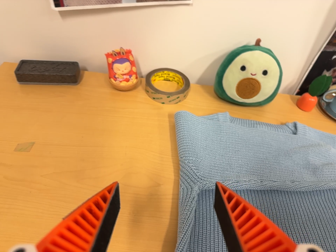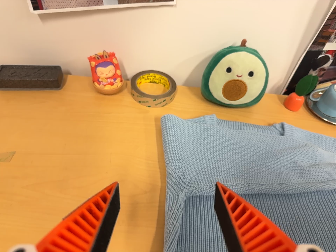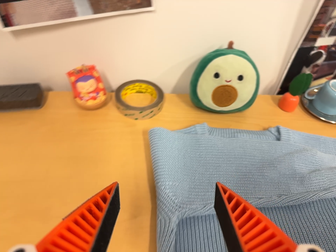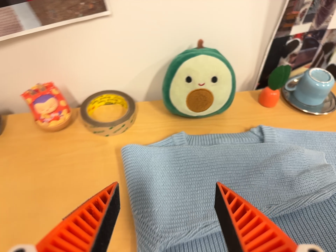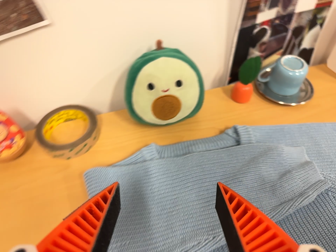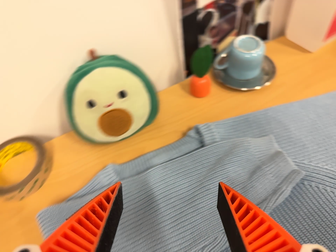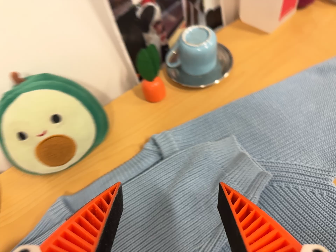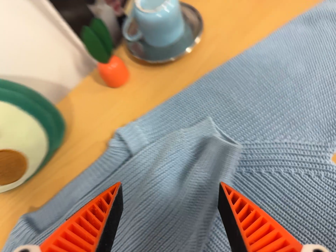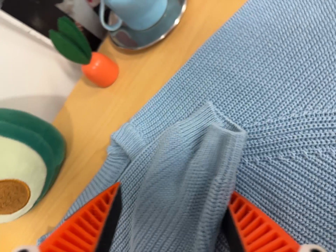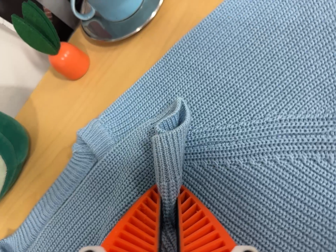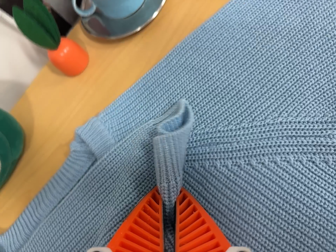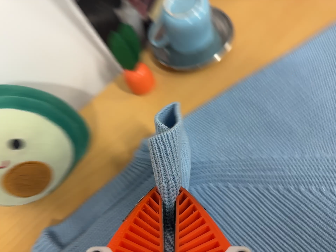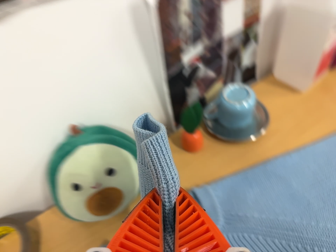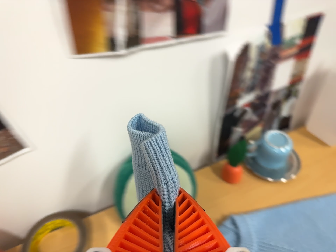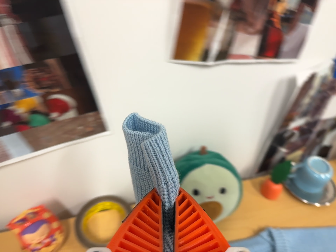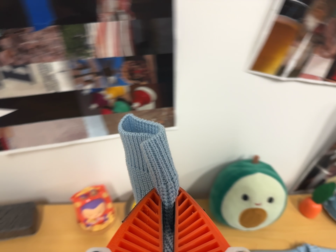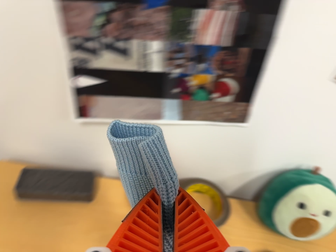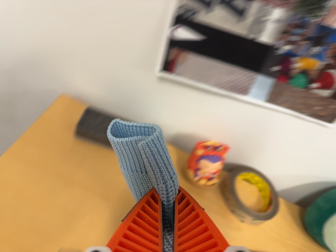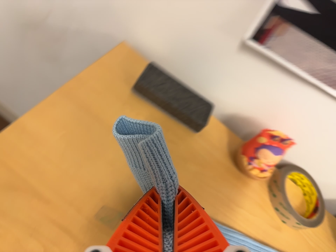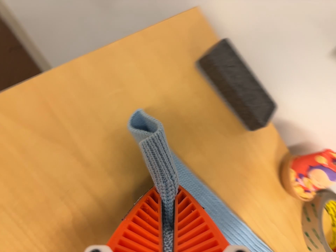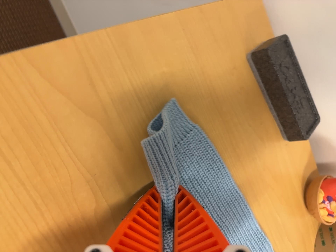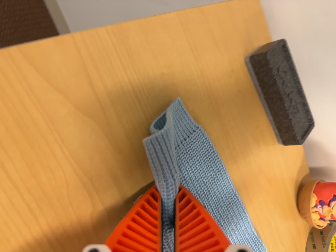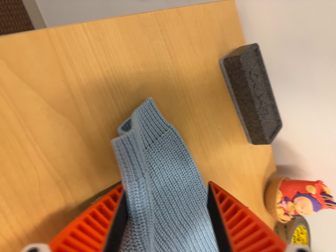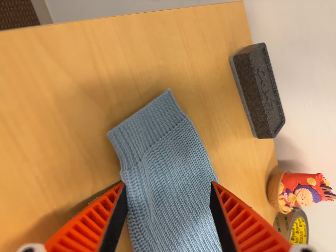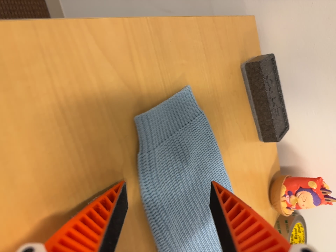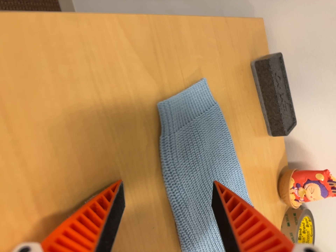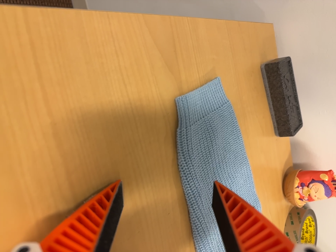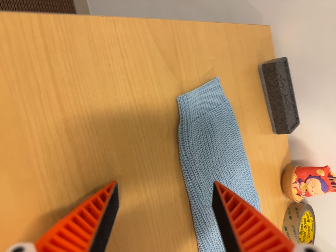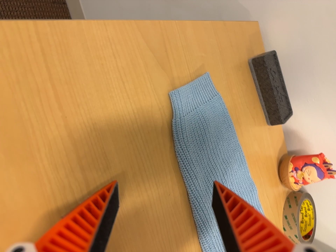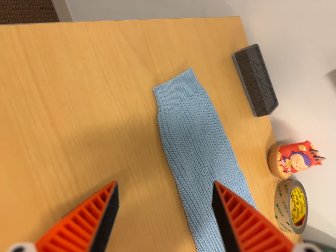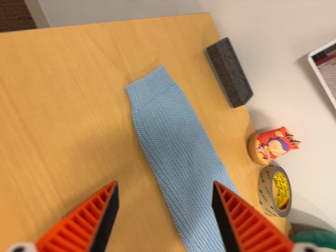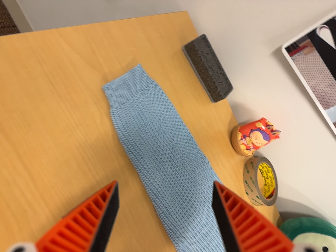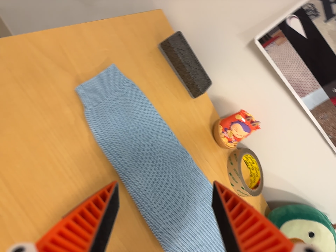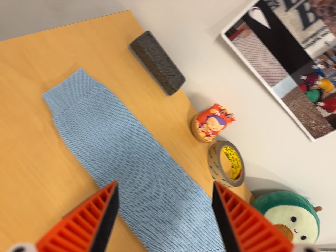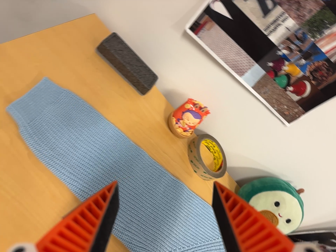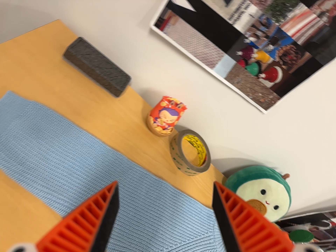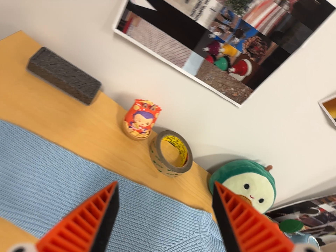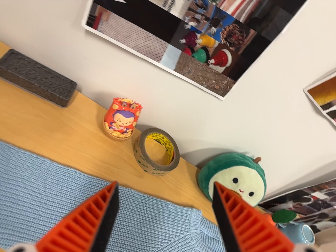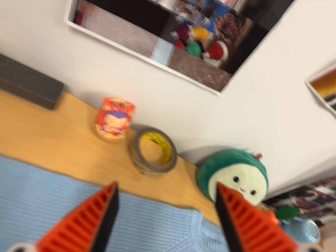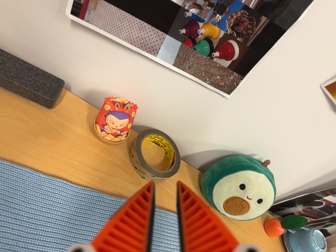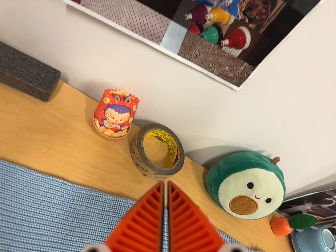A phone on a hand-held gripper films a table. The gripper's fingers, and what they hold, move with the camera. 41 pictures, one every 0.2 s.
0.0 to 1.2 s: The camera pans to its right by about 15 degrees. It travels forward, to its right and toward the top of its view, about 32 cm, so what stands in front looms larger. Its aim tips toward the bottom of its view by about 10 degrees. It rolls about its line of sight by about 40 degrees, and the scene rotates counterclockwise.
1.2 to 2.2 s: The camera travels forward and toward the top of its view, about 8 cm, so what stands in front looms larger. It rolls about its line of sight by about 10 degrees, and the scene rotates counterclockwise.
2.2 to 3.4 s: The camera pans to its left by about 15 degrees. It travels to its left and backward, about 50 cm, so close, fixed things drift to the right. Its aim tips toward the top of its view by about 20 degrees, and the scene shifts downward. It rolls about its line of sight by about 65 degrees, and the scene rotates clockwise.
3.4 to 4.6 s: The camera travels to its left and forward, about 22 cm, so close, fixed things drift to the right. Its aim tips toward the bottom of its view by about 15 degrees, and the scene shifts upward. It rolls about its line of sight by about 45 degrees, and the scene rotates clockwise.
4.6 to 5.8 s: The camera travels backward and toward the bottom of its view, about 14 cm, so what stands in front gets smaller.
5.8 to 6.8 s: The camera travels to its right, about 14 cm, so close, fixed things drift to the left. It rolls about its line of sight by about 20 degrees, and the scene rotates counterclockwise.
6.8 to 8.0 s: The camera travels forward and to its right, about 16 cm, so what stands in front looms larger. It rolls about its line of sight by about 15 degrees, and the scene rotates counterclockwise.
The film runs backward here.
